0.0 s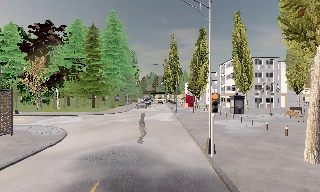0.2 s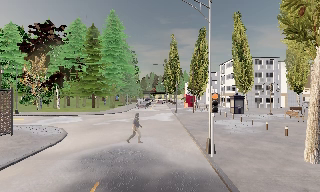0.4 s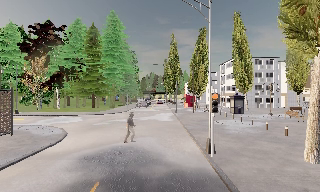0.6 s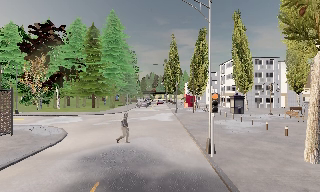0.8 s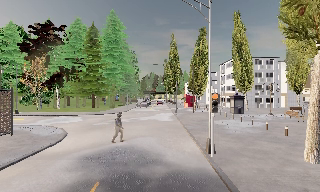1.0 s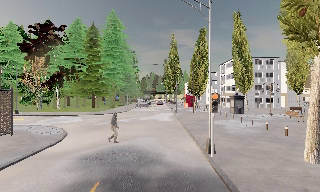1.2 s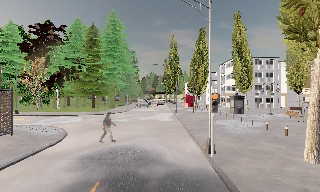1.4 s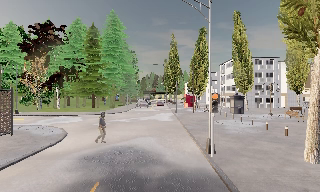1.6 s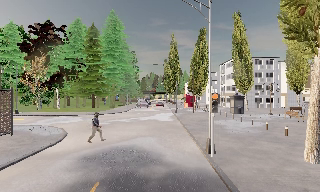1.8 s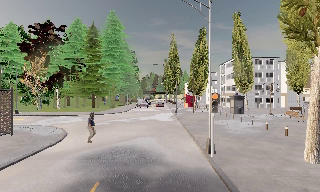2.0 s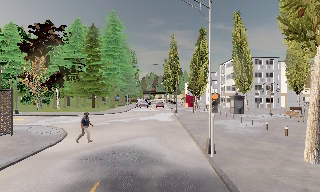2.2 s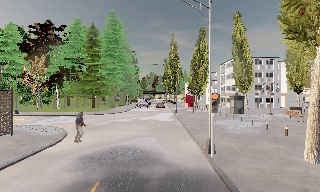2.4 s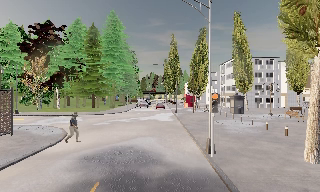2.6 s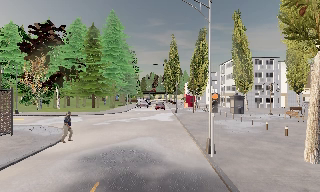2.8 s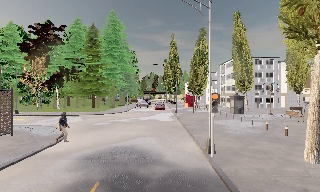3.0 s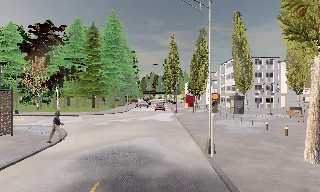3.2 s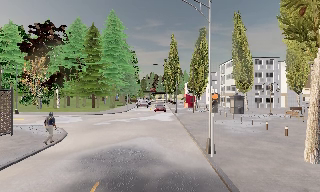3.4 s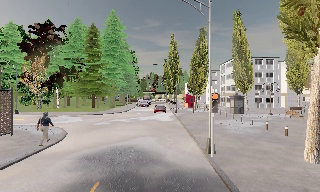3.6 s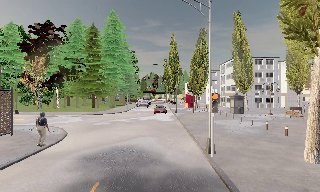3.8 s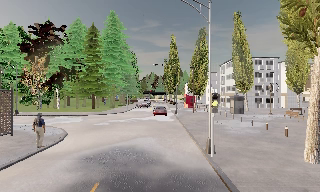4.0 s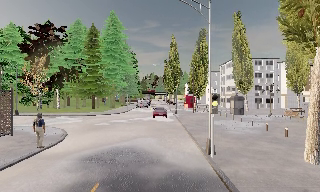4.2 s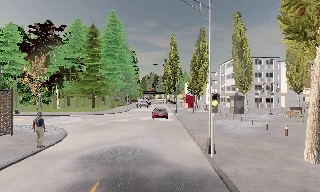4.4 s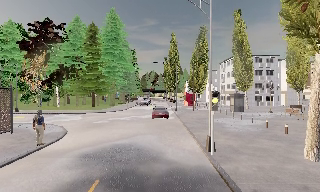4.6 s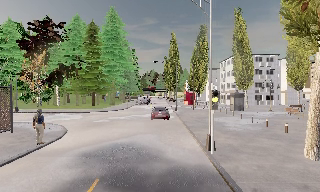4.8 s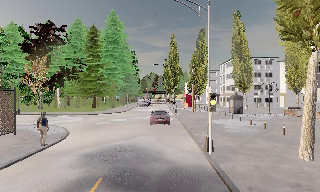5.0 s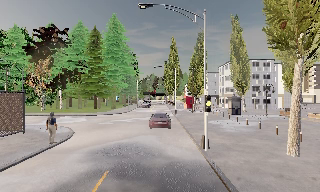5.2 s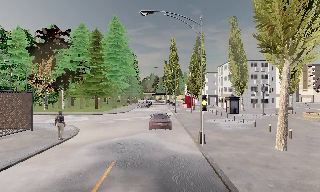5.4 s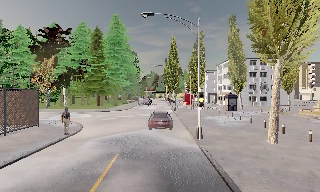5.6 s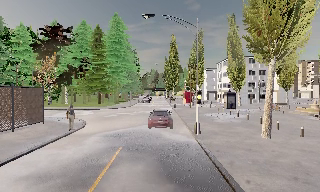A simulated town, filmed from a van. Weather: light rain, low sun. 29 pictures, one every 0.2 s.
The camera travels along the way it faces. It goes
backward.
0.0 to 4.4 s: The camera keeps its place and its aim.
4.4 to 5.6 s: The camera travels backward, about 3 m, so what stands in front gets smaller. It gains speed.
The film runs backward here.
